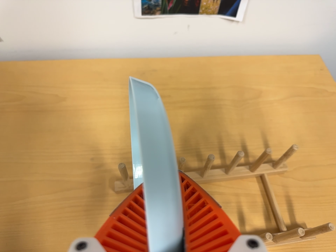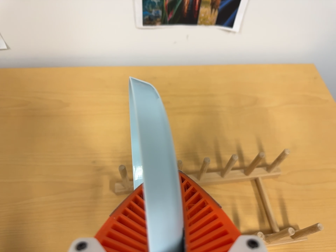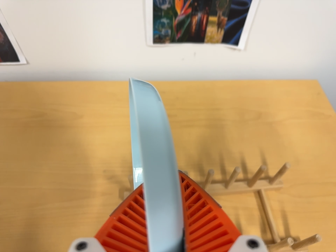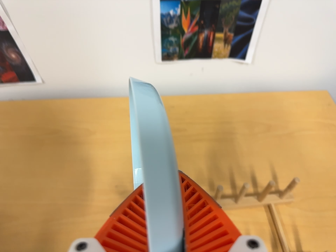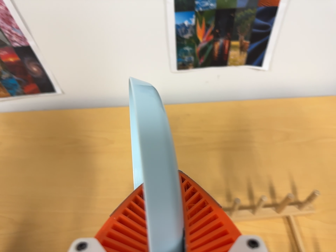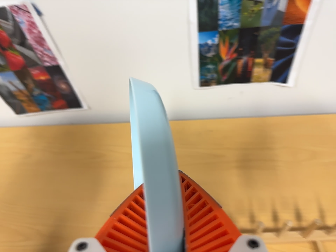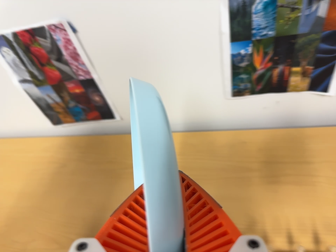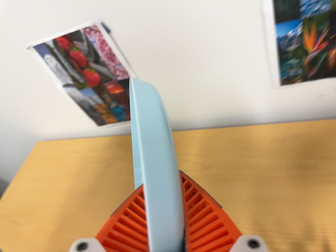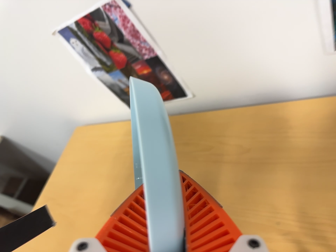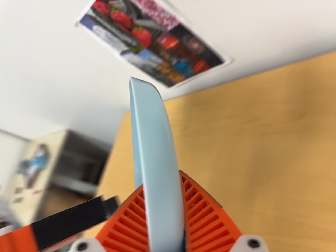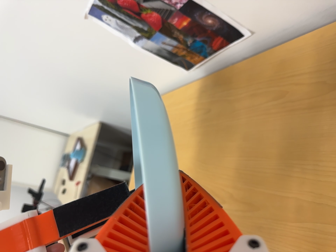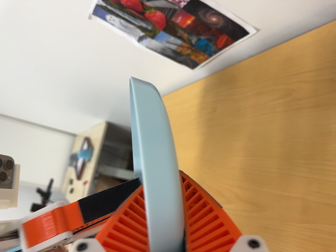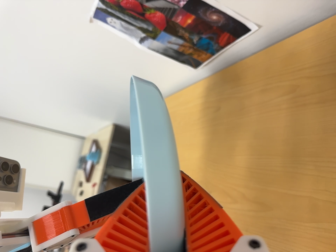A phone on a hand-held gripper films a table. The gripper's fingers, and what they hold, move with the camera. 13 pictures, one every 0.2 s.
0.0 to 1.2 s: The camera pans to its left by about 20 degrees. It travels toward the top of its view and backward, about 9 cm, so close, fixed things drift downward. Its aim tips toward the top of its view by about 10 degrees, and the scene shifts downward.
1.2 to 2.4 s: The camera swings to its left by about 45 degrees, and the scene slides to the right. It travels forward and to its right, about 18 cm. Its aim tips toward the bottom of its view by about 15 degrees, and the scene shifts upward. It rolls about its line of sight by about 20 degrees, and the scene rotates counterclockwise.
The film runs backward here.
